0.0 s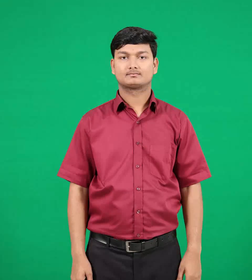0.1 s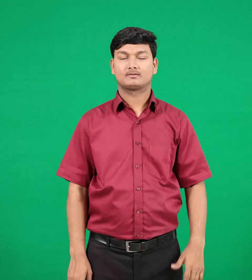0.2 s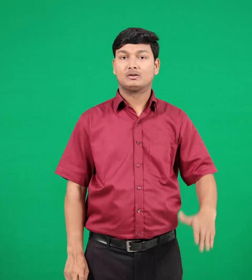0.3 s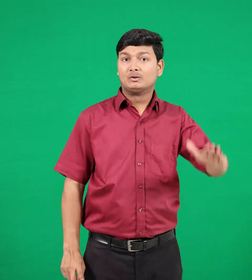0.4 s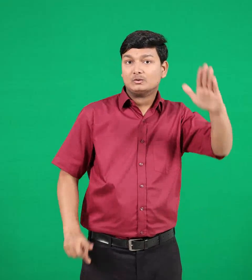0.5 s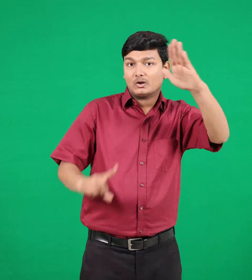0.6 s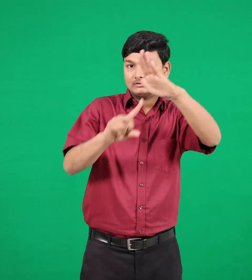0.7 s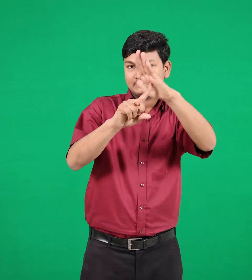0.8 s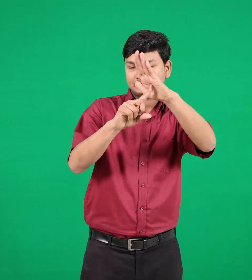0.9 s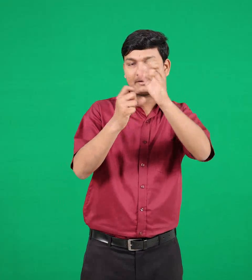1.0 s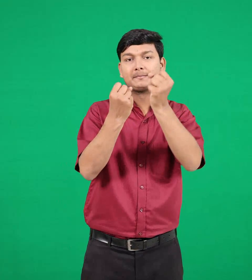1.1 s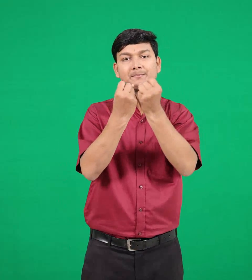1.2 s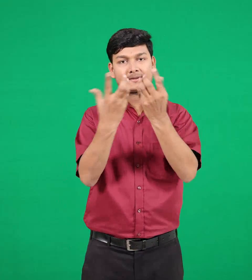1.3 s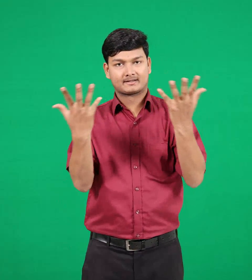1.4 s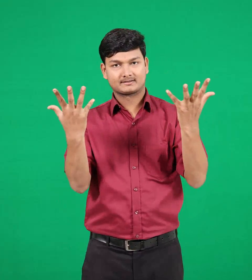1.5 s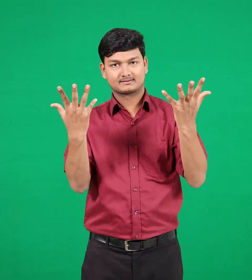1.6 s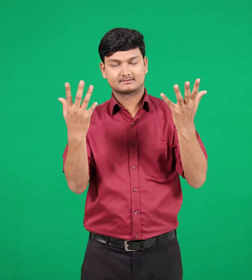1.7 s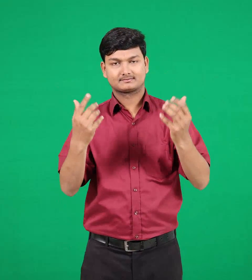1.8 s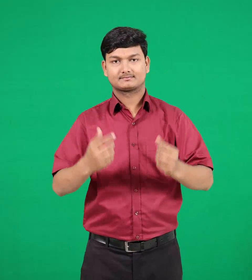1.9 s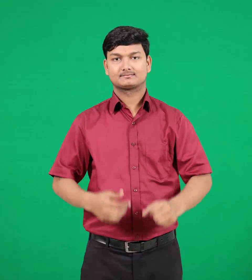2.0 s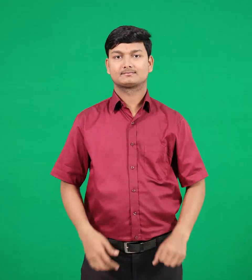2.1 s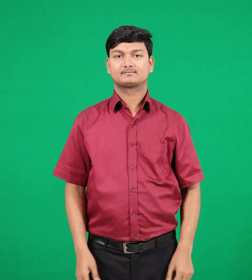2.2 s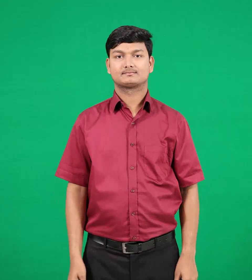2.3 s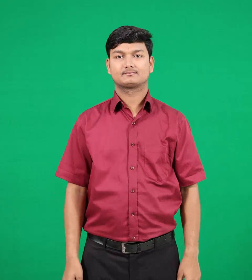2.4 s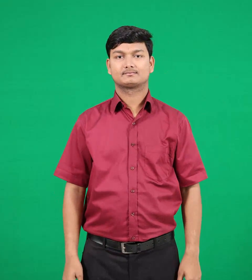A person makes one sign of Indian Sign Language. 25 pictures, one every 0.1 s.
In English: tops
